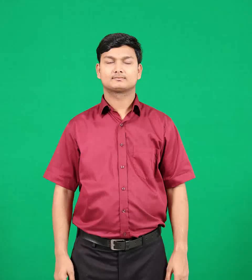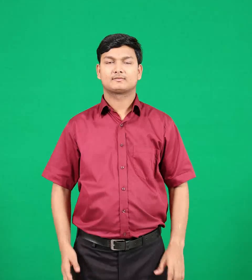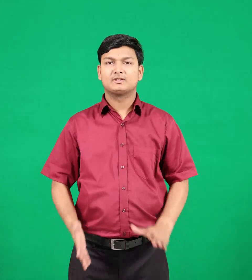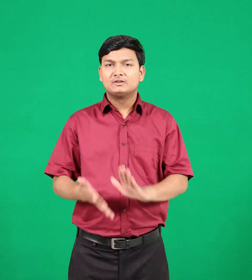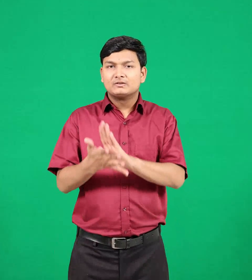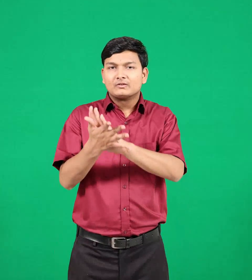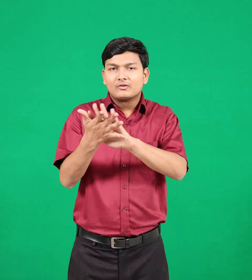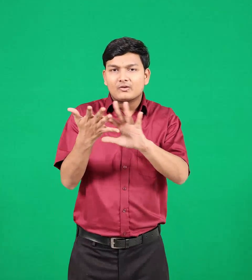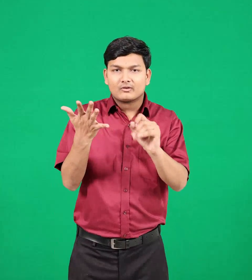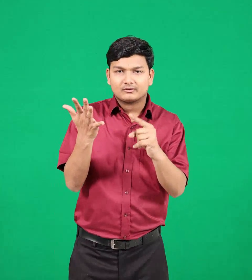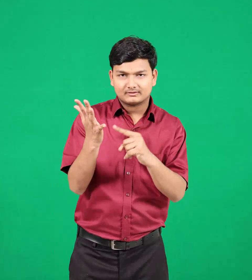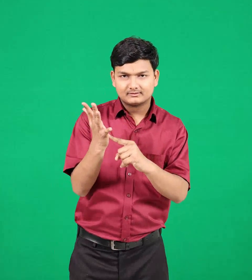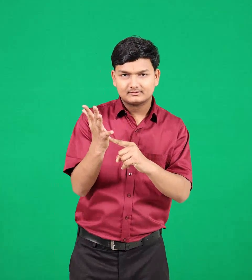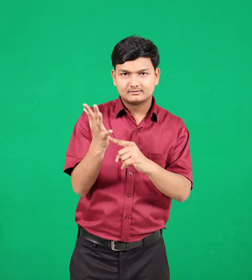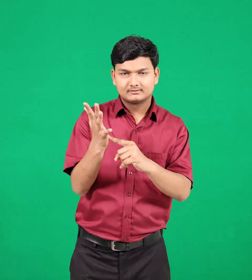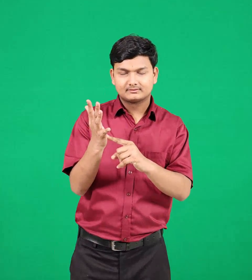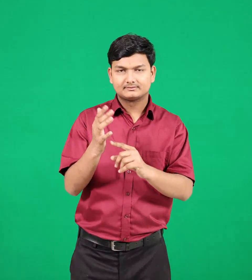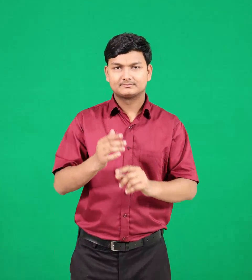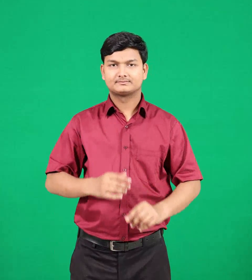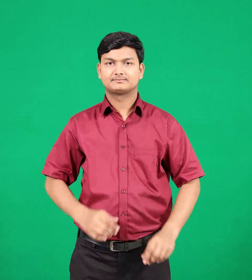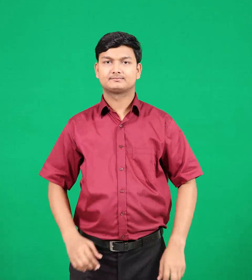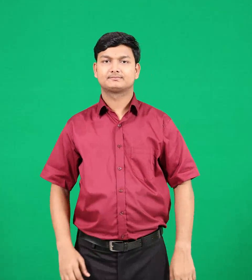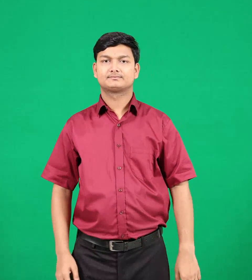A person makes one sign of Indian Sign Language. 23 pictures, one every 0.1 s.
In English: hot
